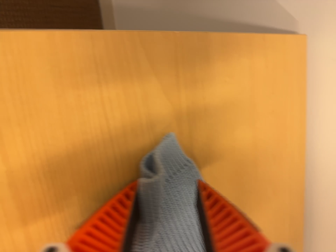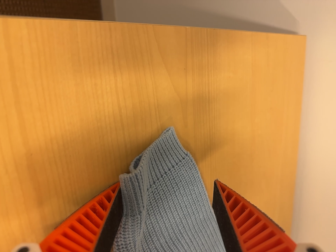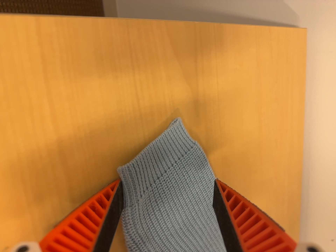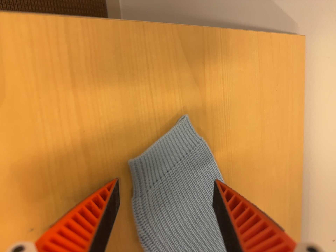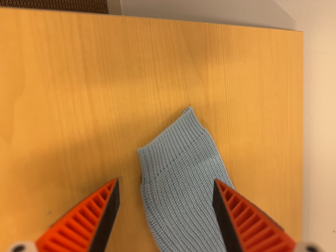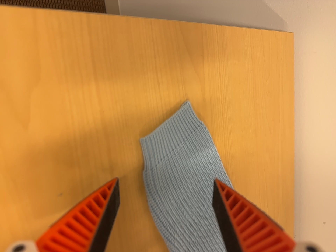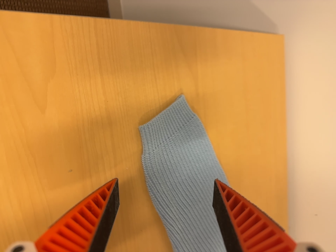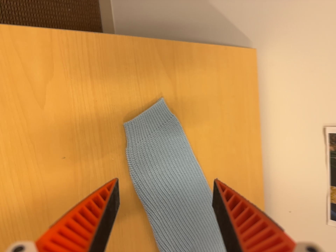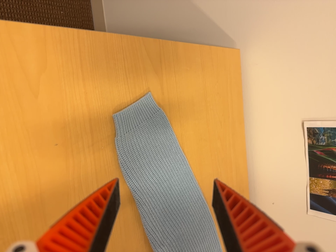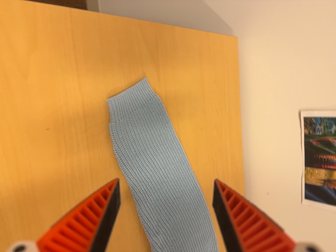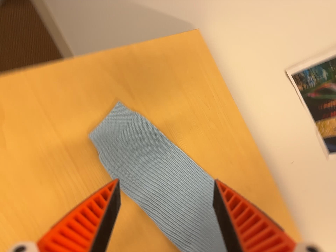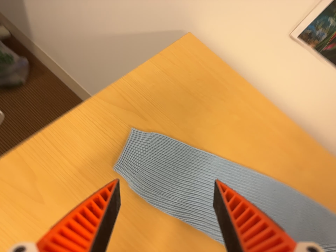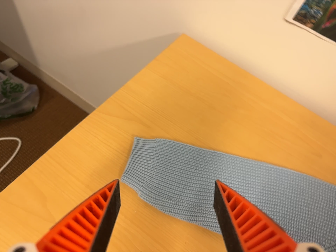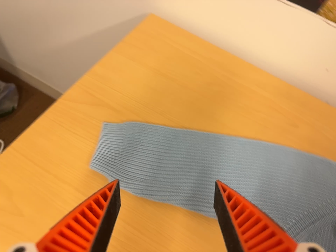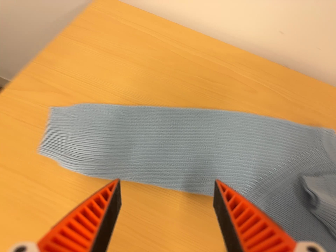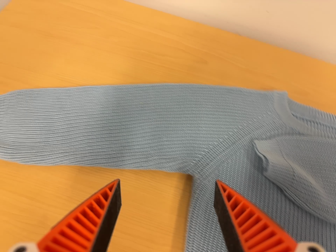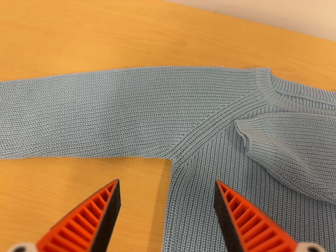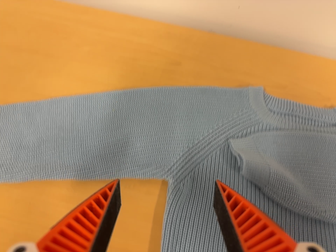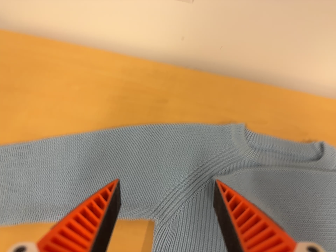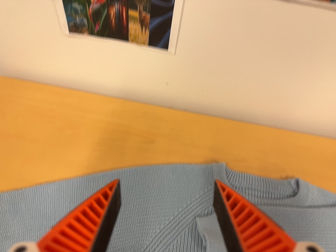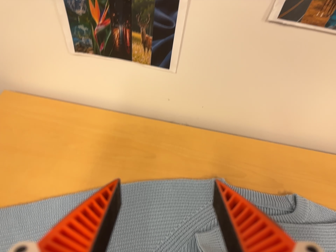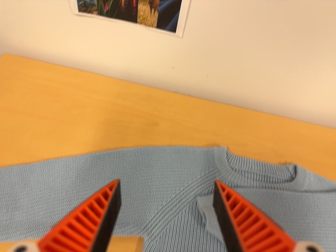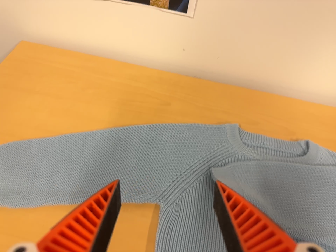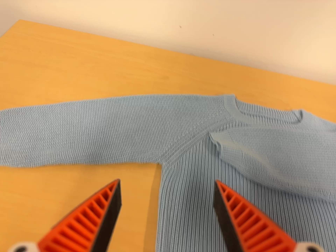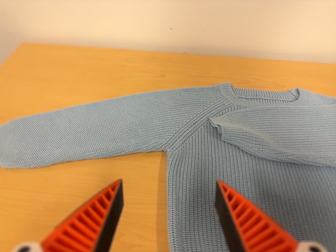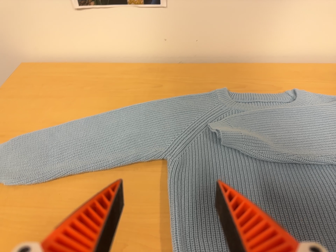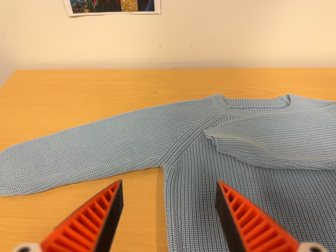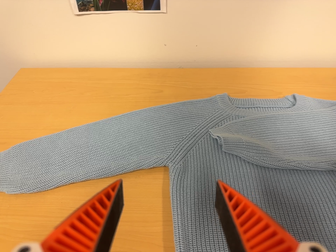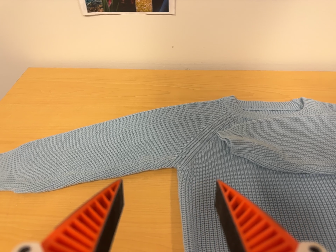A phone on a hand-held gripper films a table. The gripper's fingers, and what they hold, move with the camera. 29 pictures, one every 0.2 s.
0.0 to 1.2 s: The camera travels backward and toward the bottom of its view, about 14 cm, so what stands in front gets smaller.
1.2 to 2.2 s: The camera pans to its left by about 10 degrees. It travels to its right, toward the bottom of its view and backward, about 16 cm. Its aim tips toward the top of its view by about 10 degrees. It rolls about its line of sight by about 45 degrees, and the scene rotates counterclockwise.
2.2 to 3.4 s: The camera travels to its right, about 24 cm, so close, fixed things drift to the left. It rolls about its line of sight by about 30 degrees, and the scene rotates counterclockwise.
3.4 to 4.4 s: The camera travels backward, about 8 cm, so what stands in front gets smaller.
4.4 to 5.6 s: The camera travels toward the bottom of its view, about 12 cm. Its aim tips toward the top of its view by about 10 degrees. It rolls about its line of sight by about 10 degrees, and the scene rotates counterclockwise.
The film runs backward here.
